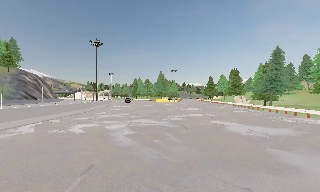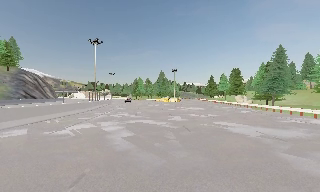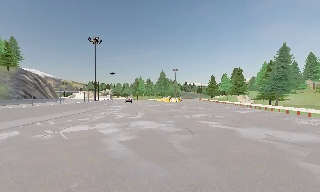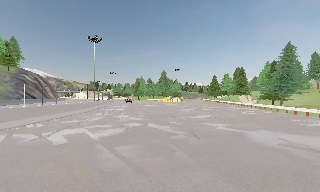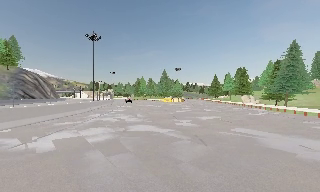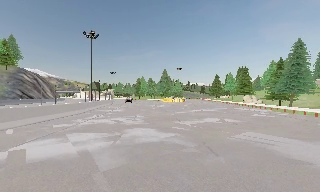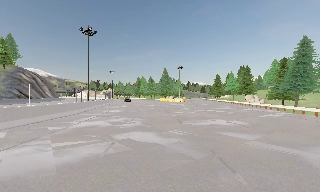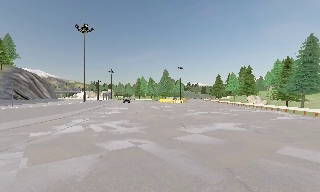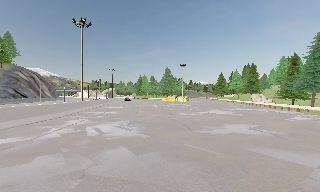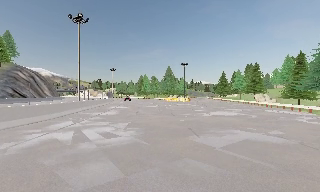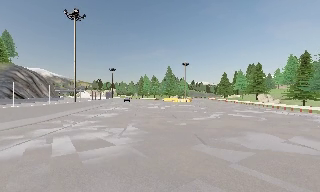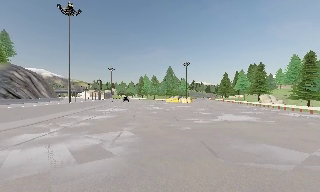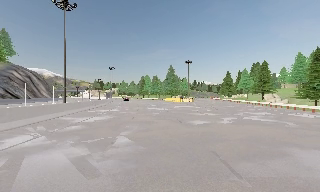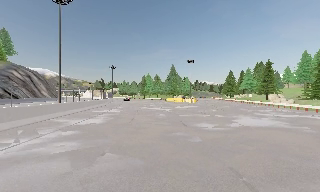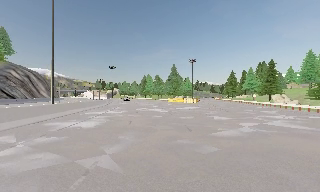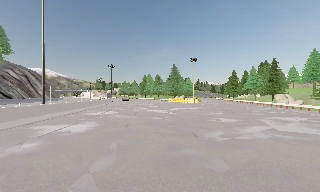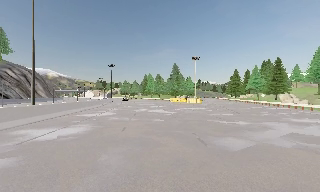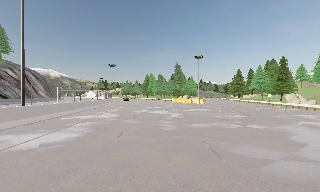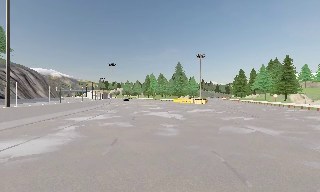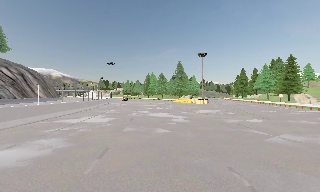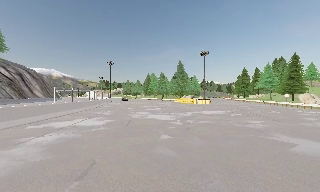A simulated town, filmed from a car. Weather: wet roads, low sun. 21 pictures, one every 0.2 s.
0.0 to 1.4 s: The camera travels forward, about 6 m, so what stands in front looms larger. It gains speed.
1.4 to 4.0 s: The camera travels forward, about 16 m, so what stands in front looms larger.
The film runs forward here.
